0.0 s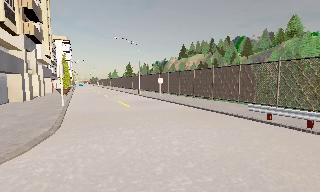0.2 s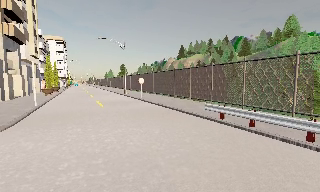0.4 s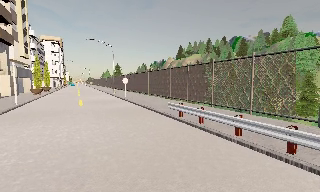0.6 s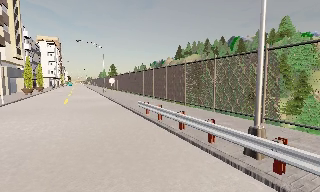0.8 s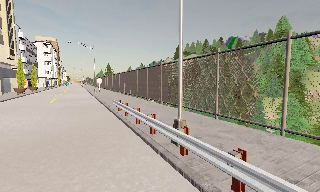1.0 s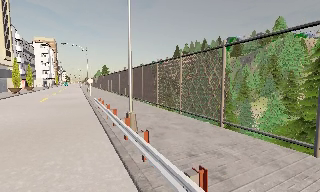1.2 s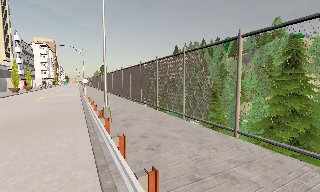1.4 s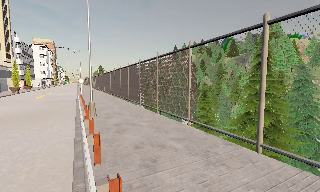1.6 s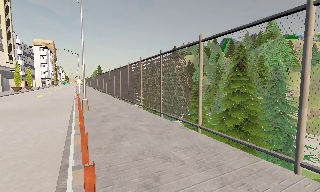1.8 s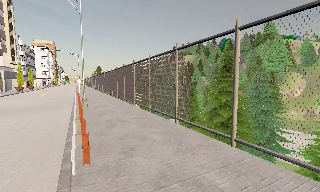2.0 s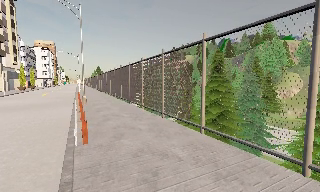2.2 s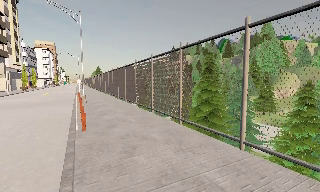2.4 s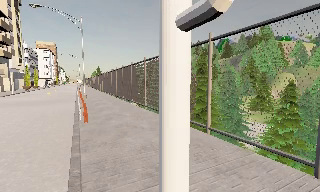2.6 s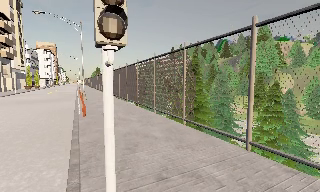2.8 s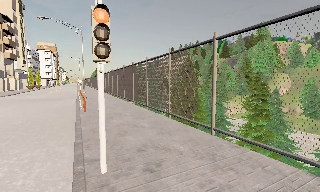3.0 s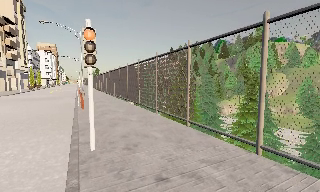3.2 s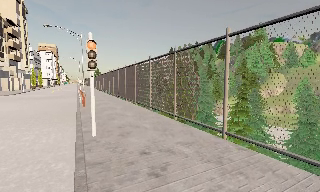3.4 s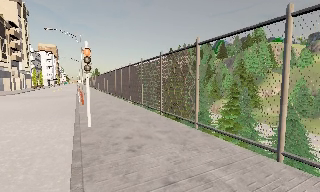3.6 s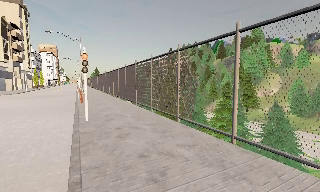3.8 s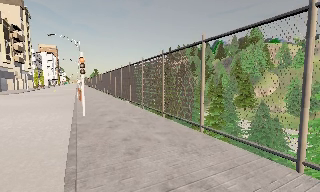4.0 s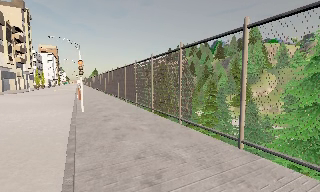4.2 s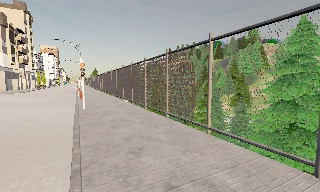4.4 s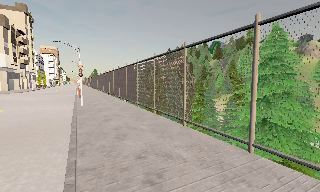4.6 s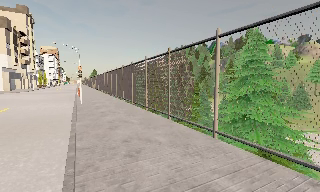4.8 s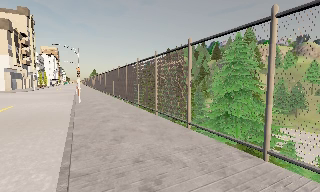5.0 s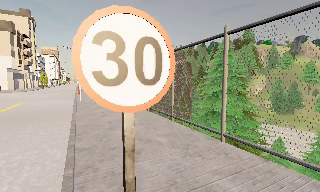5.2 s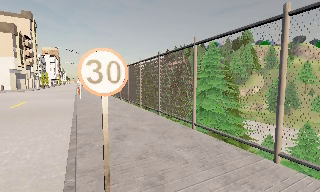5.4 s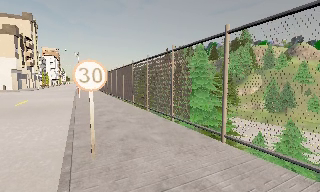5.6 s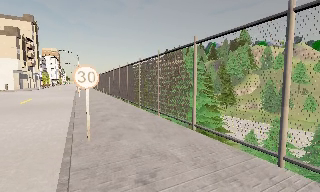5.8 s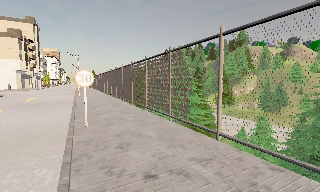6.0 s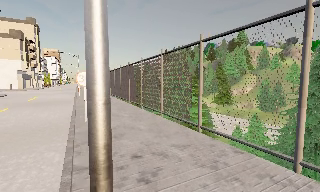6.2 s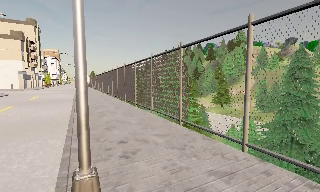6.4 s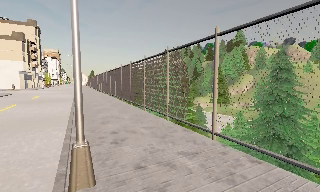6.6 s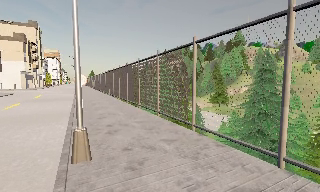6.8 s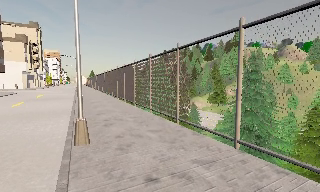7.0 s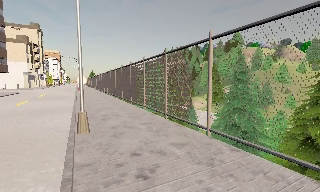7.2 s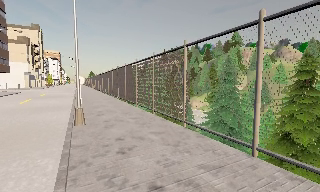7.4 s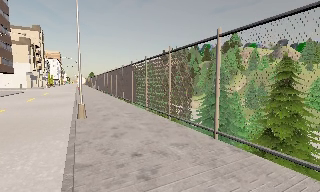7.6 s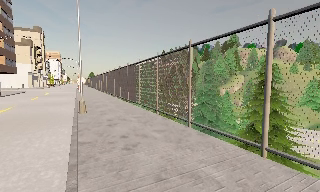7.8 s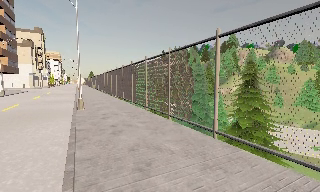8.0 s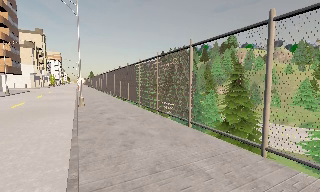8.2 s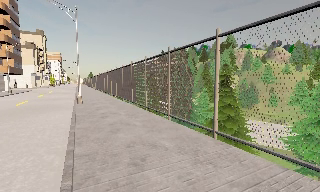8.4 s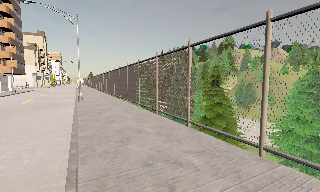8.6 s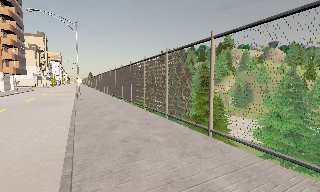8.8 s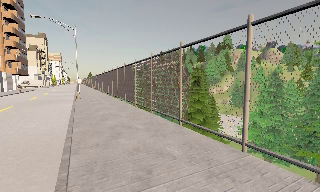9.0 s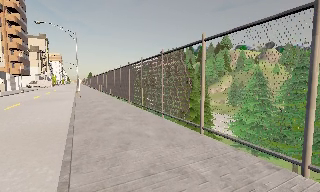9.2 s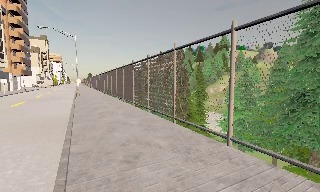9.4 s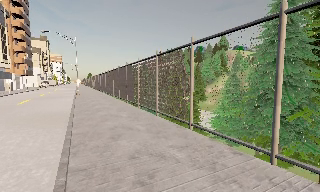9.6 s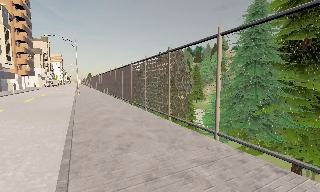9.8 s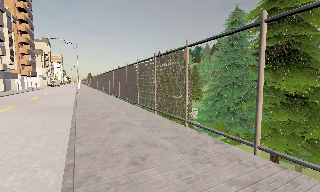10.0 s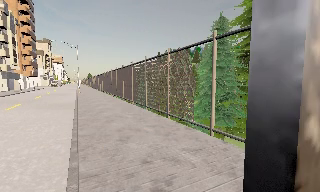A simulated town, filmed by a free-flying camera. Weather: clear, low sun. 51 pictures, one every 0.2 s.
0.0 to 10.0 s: The camera travels backward and to its right, about 70 m, so what stands in front gets smaller.
The film runs backward here.
